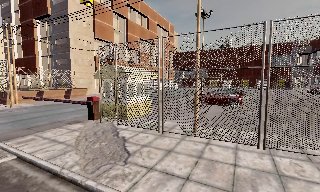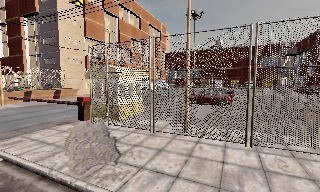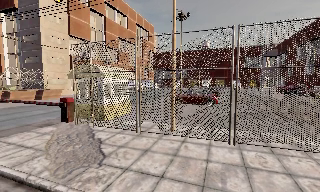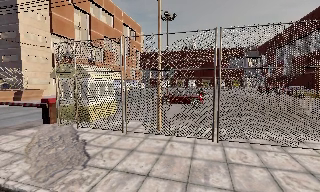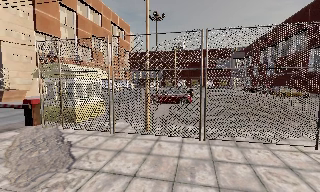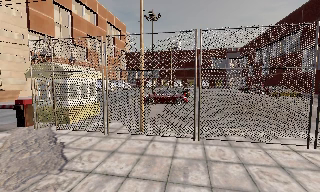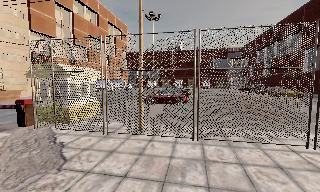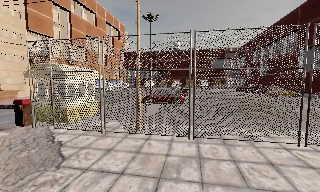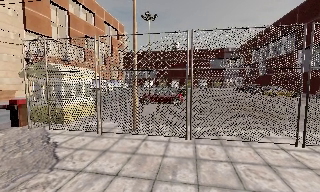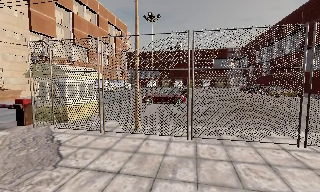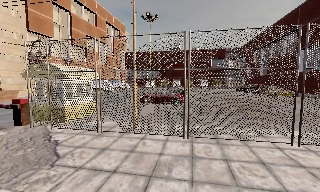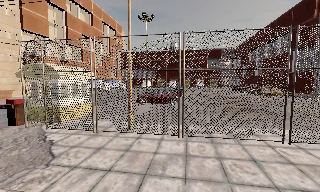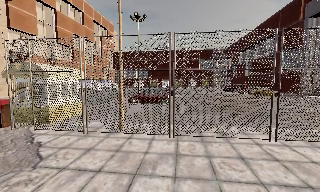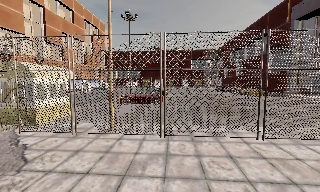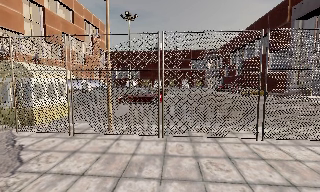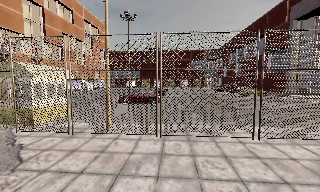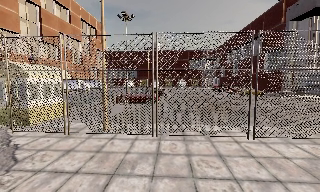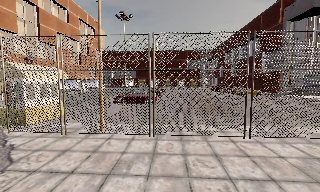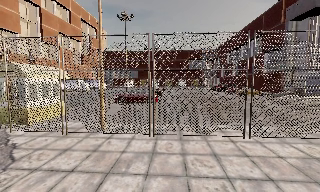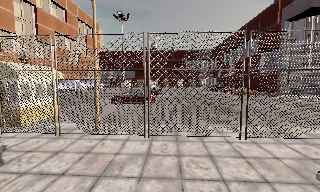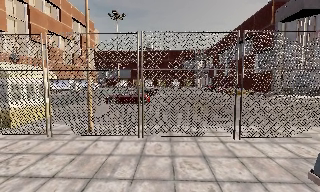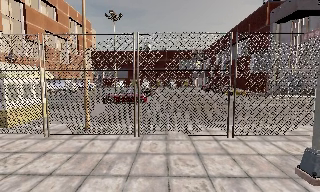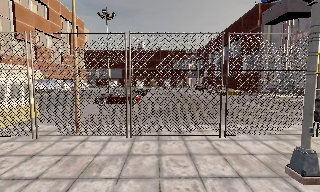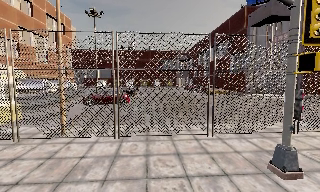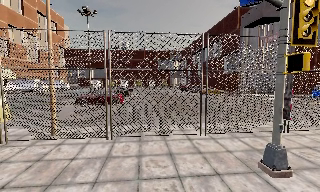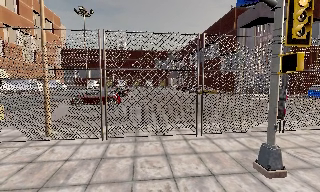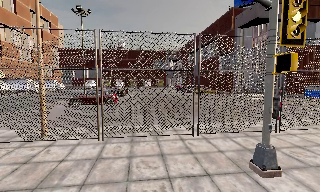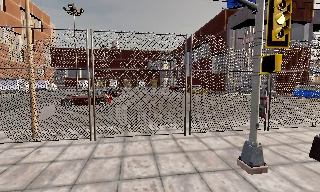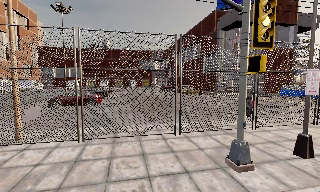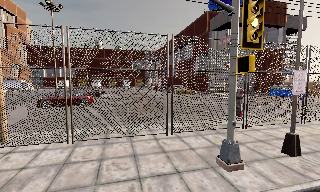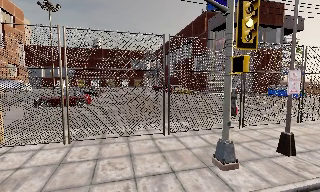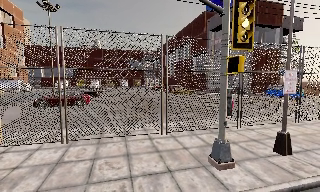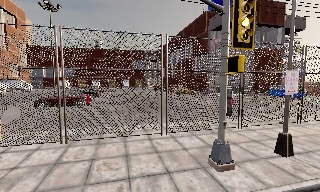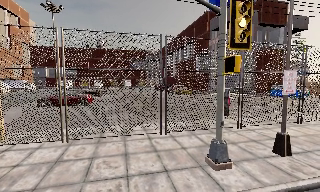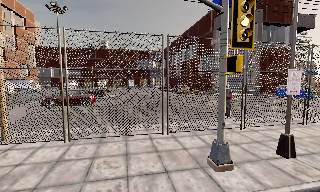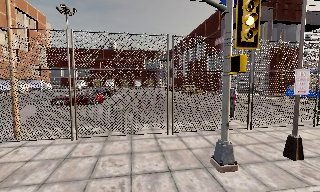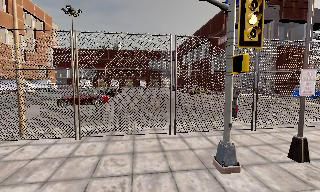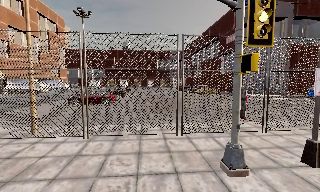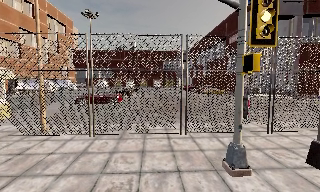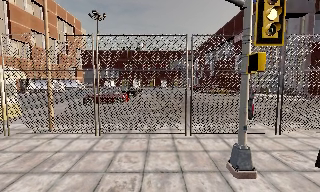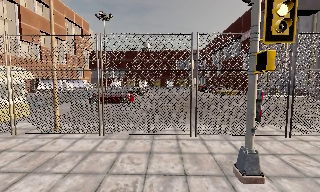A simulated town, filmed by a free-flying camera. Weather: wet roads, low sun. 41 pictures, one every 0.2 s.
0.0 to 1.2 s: The camera pans to its right, which is clockwise from overhead, by about 15 degrees.
1.2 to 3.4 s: The camera travels to its right, about 1 m, so close, fixed things drift to the left.
3.4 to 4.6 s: The camera travels to its right, about 0.5 m, so close, fixed things drift to the left.
4.6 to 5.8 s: The camera pans to its right, which is clockwise from overhead, by about 10 degrees.
5.8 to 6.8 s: The camera shifts only a little, or ends up much as it began.
6.8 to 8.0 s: The scene slides to the right, as the camera pans about 15 degrees to its left. It travels to its right, about 0.5 m.
The film runs backward here.
